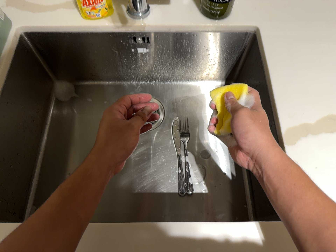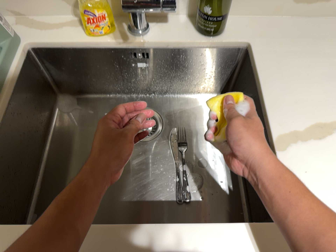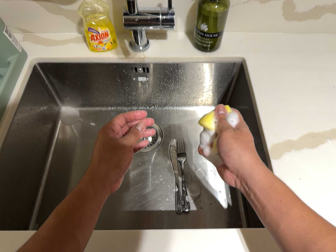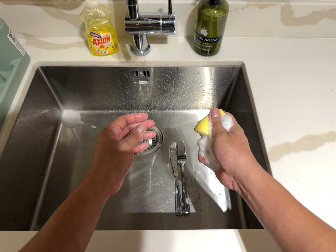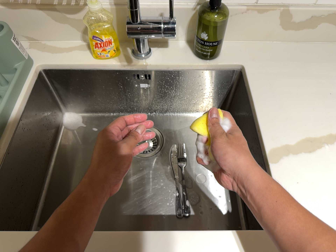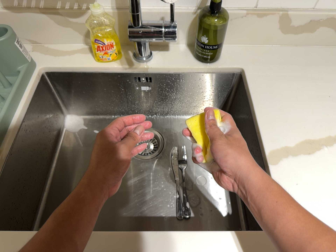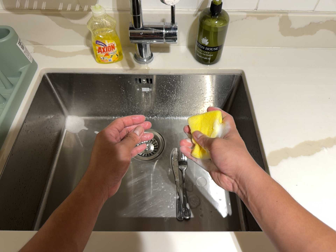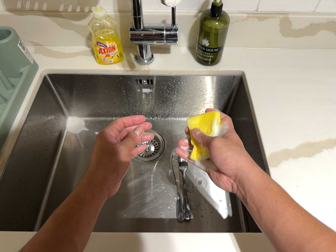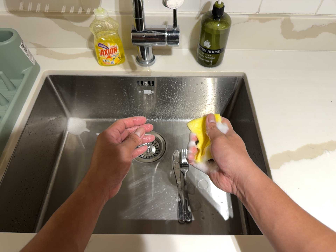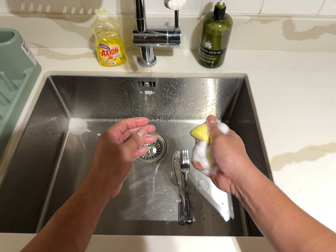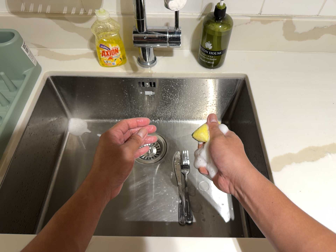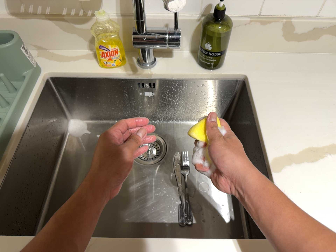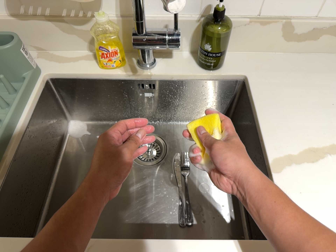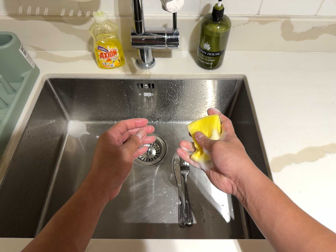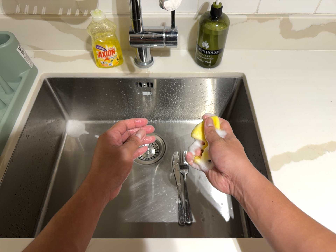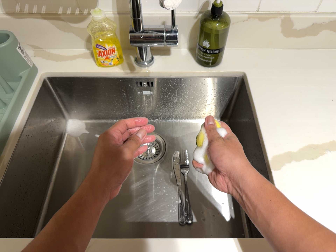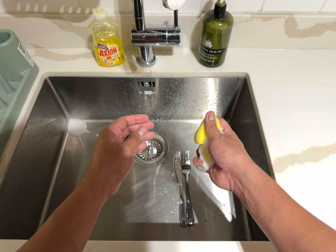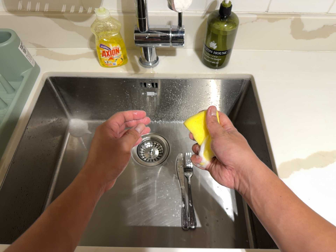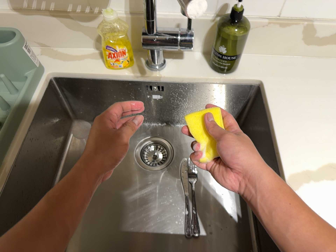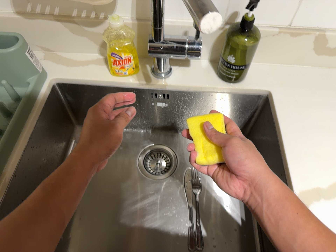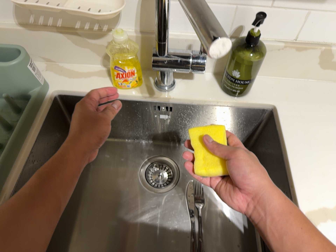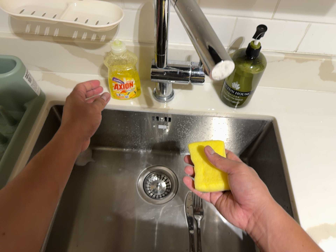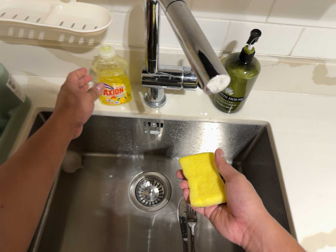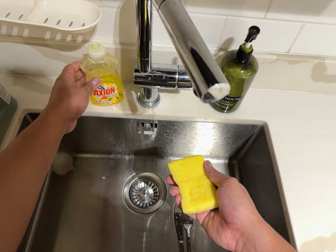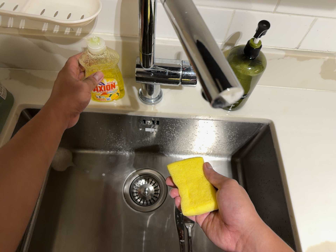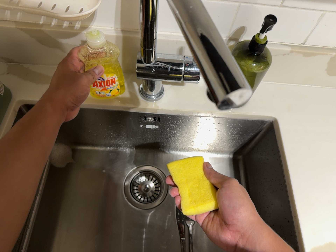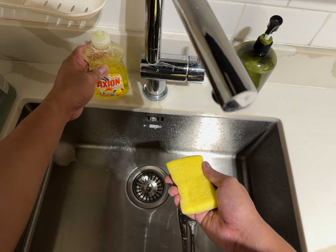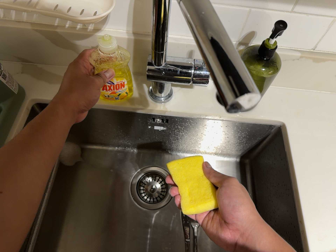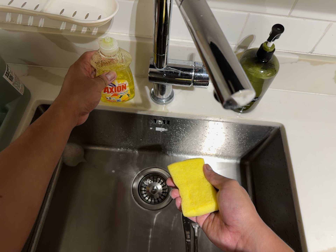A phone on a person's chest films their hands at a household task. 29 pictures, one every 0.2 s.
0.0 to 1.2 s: The camera travels backward, about 8 cm, so what stands in front gets smaller. Its aim tips toward the top of its view by about 10 degrees, and the scene shifts downward.
1.2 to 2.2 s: The camera keeps its place and its aim.
2.2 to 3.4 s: The camera shifts only a little, or ends up much as it began.
3.4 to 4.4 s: The camera travels toward the top of its view and forward, about 14 cm, so close, fixed things drift downward.
4.4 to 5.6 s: The camera shifts only a little, or ends up much as it began.
The film runs backward here.
